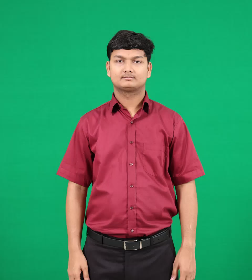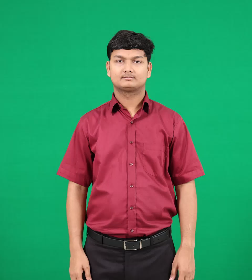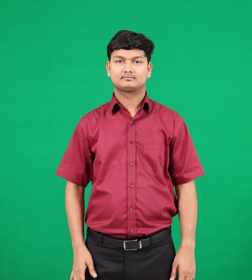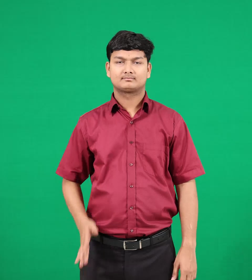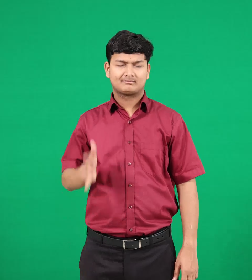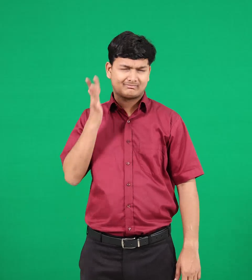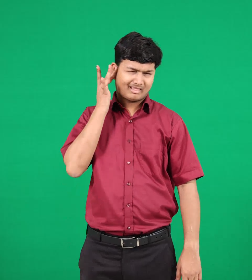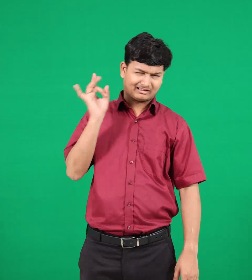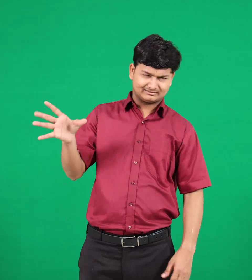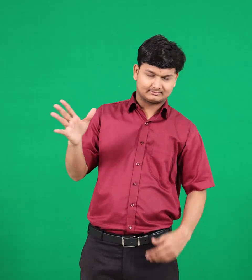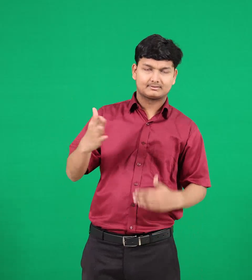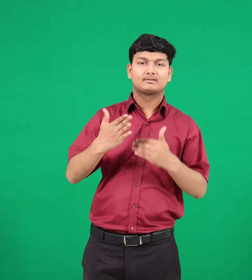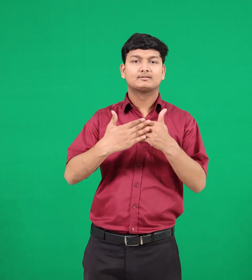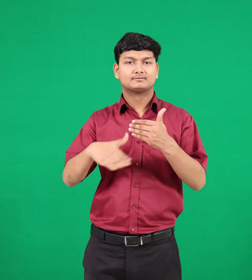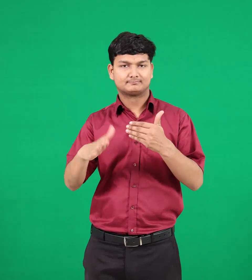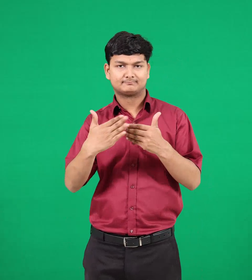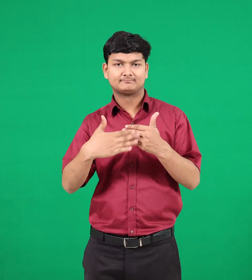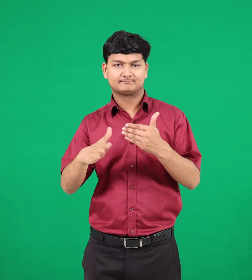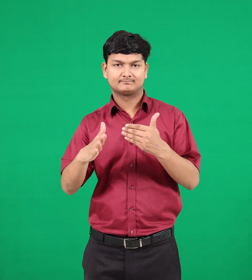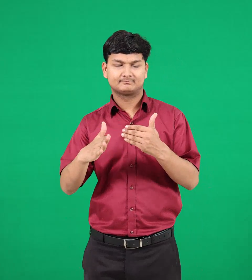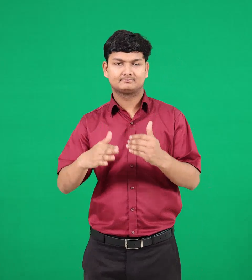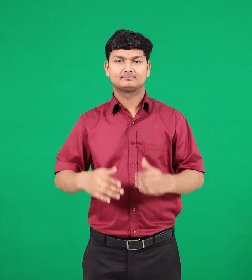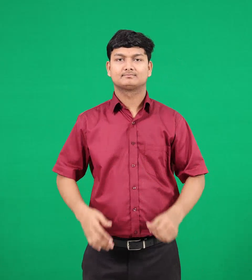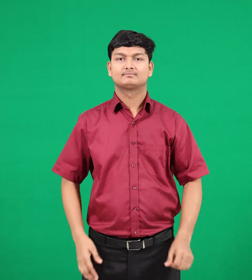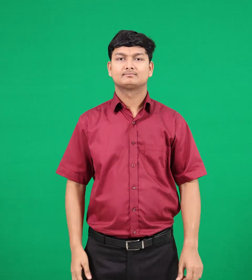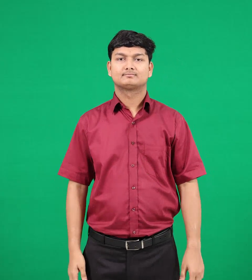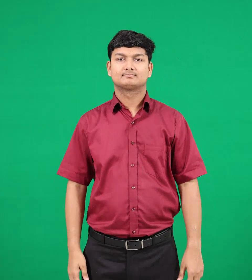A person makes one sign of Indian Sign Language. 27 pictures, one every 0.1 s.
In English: ignoring
